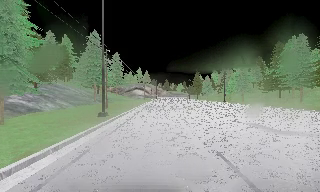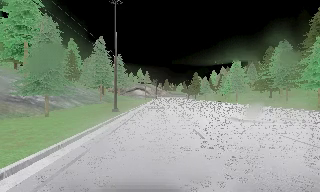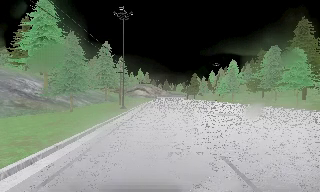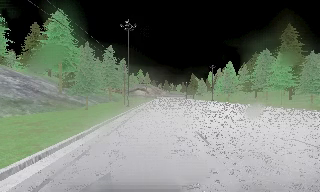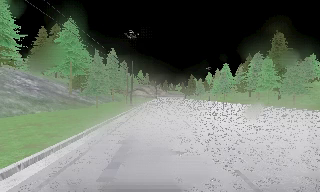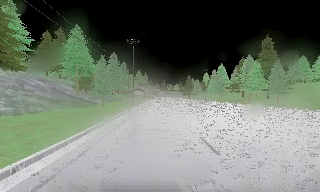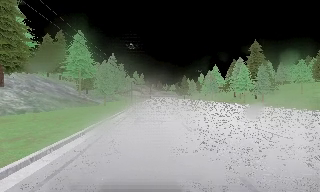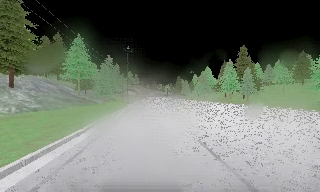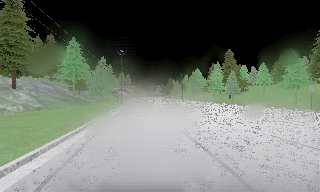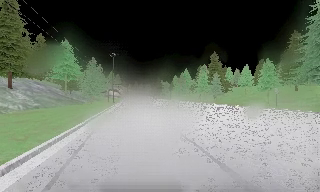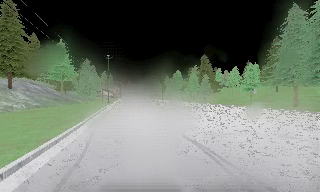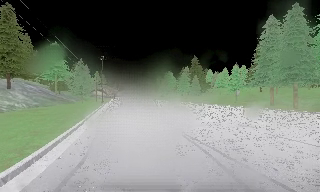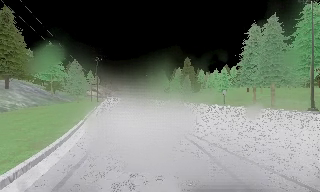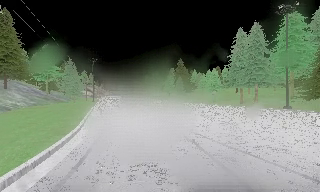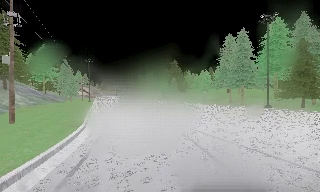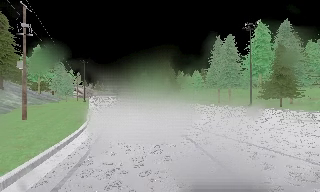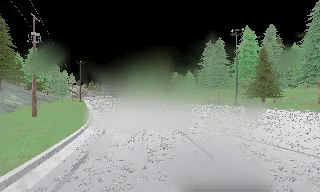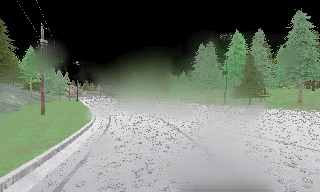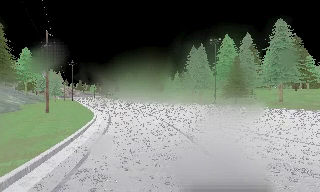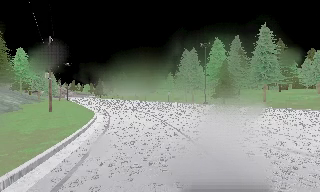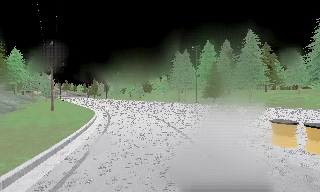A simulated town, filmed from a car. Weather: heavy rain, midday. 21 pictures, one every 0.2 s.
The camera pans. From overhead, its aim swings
clockwise.
The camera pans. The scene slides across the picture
to the left.
0.0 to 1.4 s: The camera travels backward, about 20 m, so what stands in front gets smaller.
1.4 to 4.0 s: The scene slides to the left, as the camera pans about 30 degrees to its right. It travels backward, about 25 m.
The film runs backward here.
